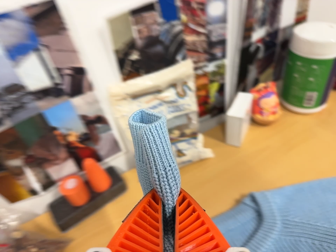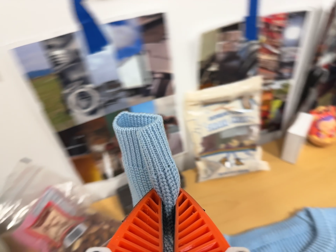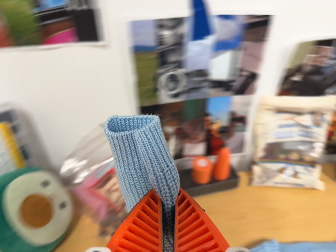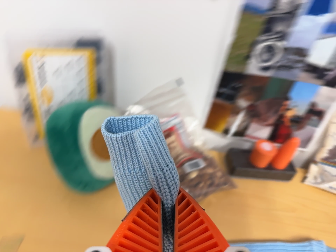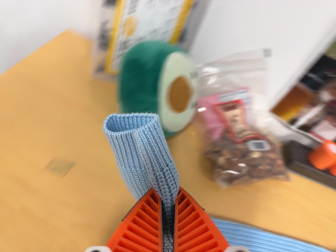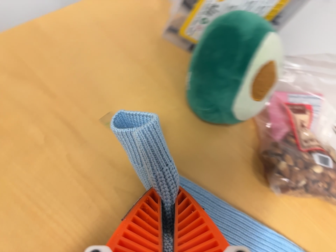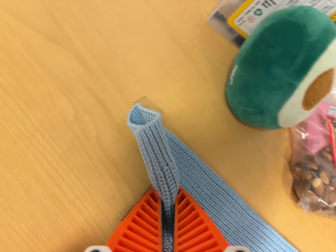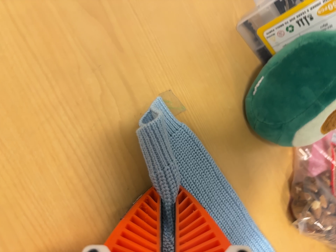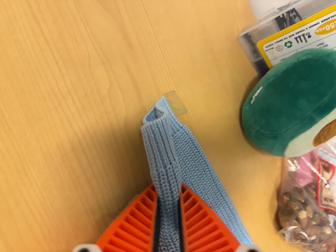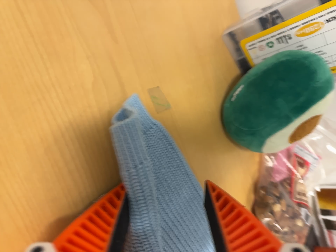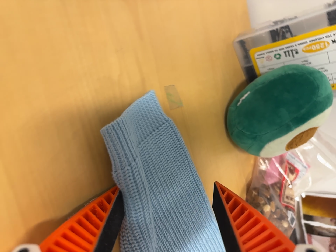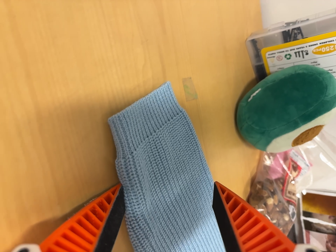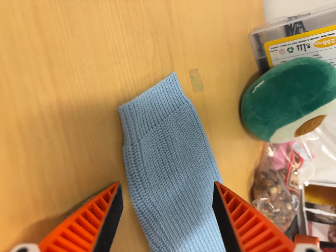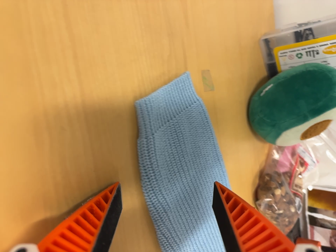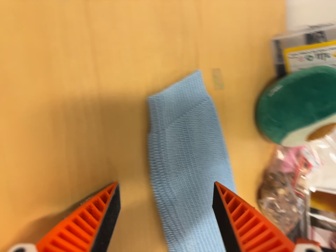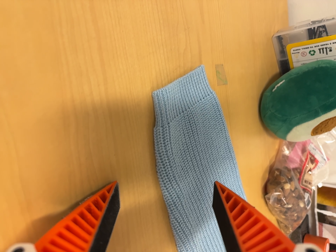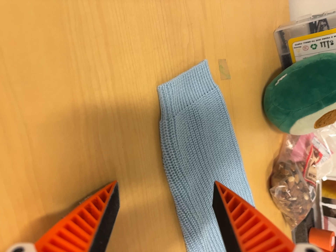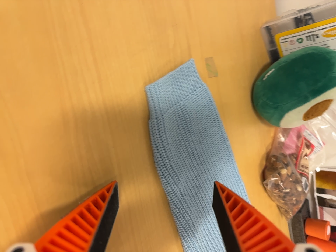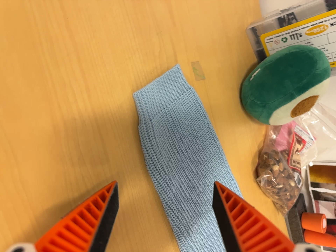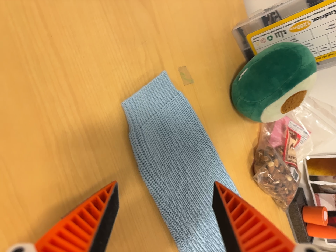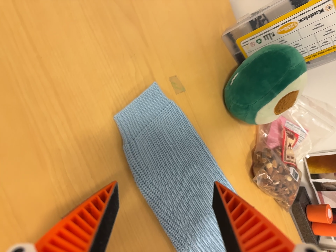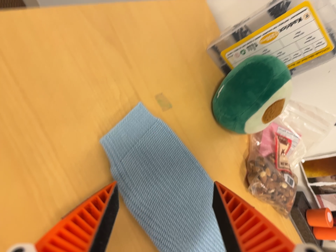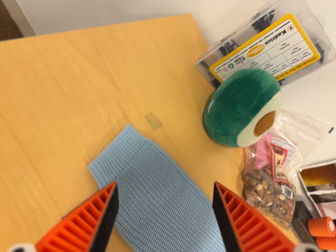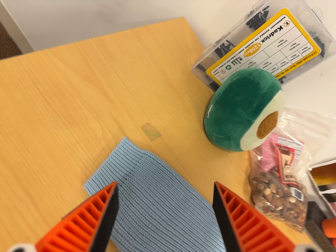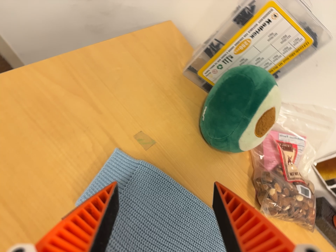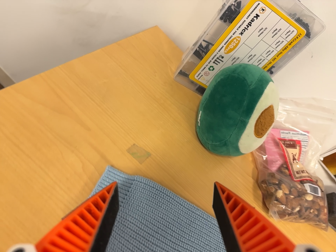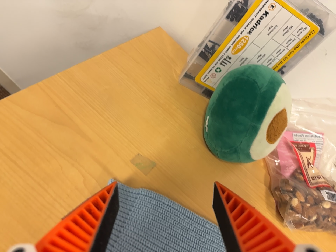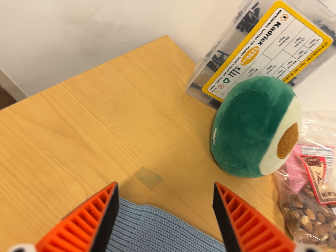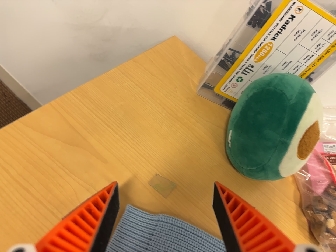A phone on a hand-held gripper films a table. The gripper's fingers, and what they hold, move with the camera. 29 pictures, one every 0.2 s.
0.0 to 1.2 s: The scene slides to the right, as the camera pans about 25 degrees to its left. It travels to its left, about 40 cm, so close, fixed things drift to the right. Its aim tips toward the bottom of its view by about 15 degrees, and the scene shifts upward. It rolls about its line of sight by about 80 degrees, and the scene rotates clockwise.
1.2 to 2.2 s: The camera pans to its right by about 15 degrees. It travels to its left, about 10 cm. It rolls about its line of sight by about 25 degrees, and the scene rotates clockwise.
2.2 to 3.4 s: The camera travels backward, about 6 cm, so what stands in front gets smaller.
3.4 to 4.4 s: The camera travels to its right, about 8 cm, so close, fixed things drift to the left. It rolls about its line of sight by about 20 degrees, and the scene rotates counterclockwise.
4.4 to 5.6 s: The camera travels forward and toward the top of its view, about 10 cm, so what stands in front looms larger. It rolls about its line of sight by about 20 degrees, and the scene rotates counterclockwise.
The film runs backward here.
